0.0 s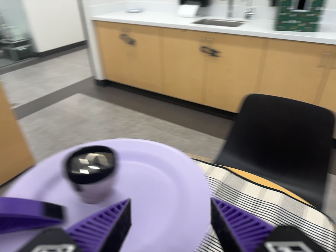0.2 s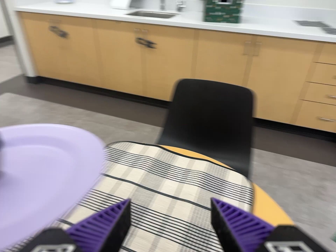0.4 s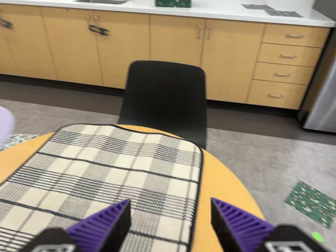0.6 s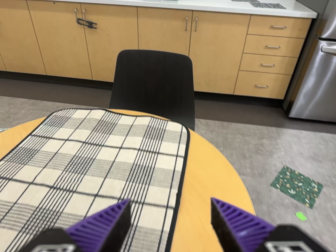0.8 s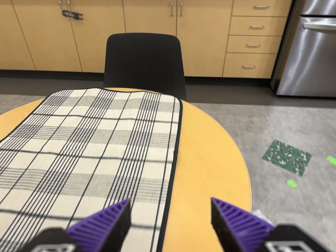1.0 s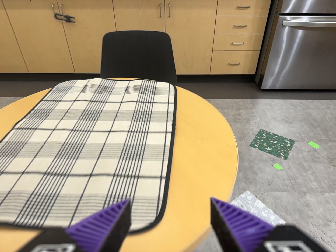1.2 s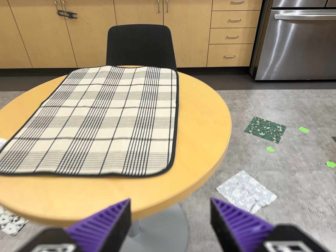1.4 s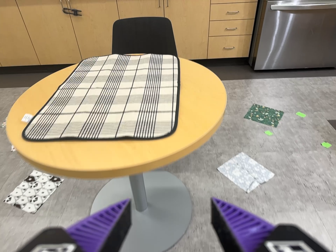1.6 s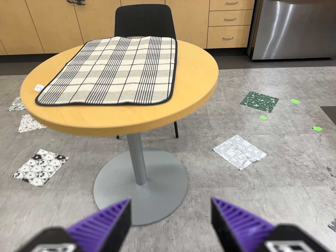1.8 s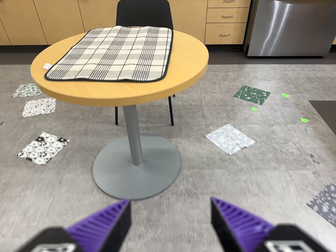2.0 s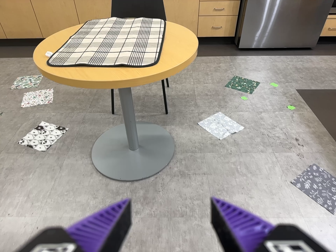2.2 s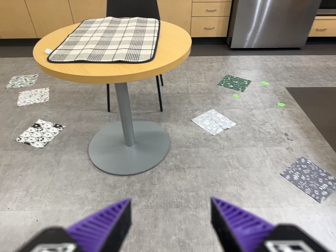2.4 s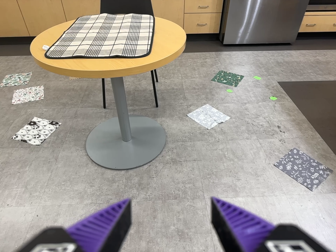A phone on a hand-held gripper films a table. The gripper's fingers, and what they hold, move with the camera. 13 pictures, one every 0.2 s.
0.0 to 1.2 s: The camera swings to its right by about 25 degrees, and the scene slides to the left. It travels toward the bottom of its view and backward, about 50 cm, so close, fixed things drift upward. It rolls about its line of sight by about 20 degrees, and the scene rotates counterclockwise.
1.2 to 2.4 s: The camera travels backward and toward the bottom of its view, about 60 cm, so what stands in front gets smaller.
The film runs backward here.
